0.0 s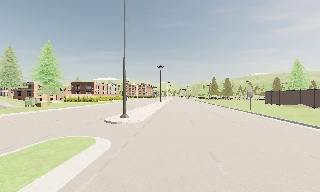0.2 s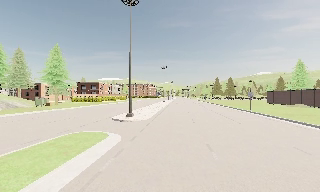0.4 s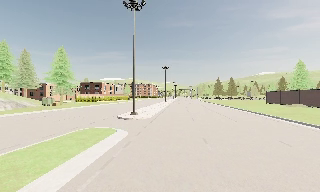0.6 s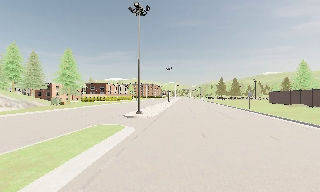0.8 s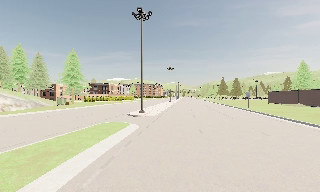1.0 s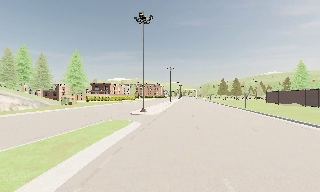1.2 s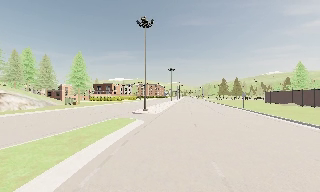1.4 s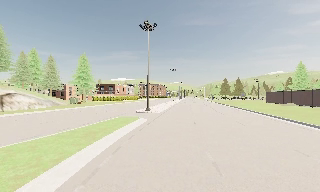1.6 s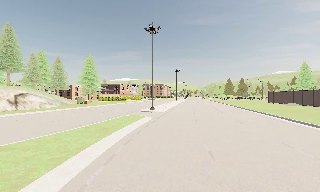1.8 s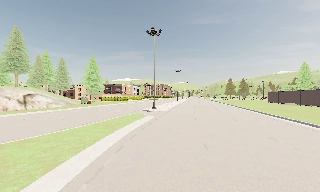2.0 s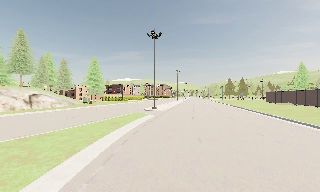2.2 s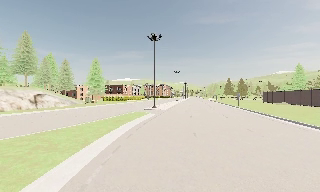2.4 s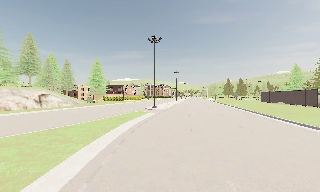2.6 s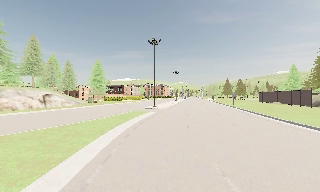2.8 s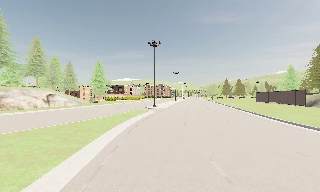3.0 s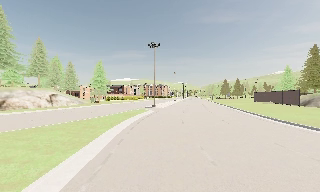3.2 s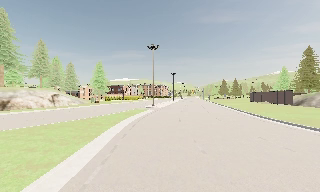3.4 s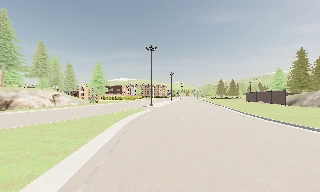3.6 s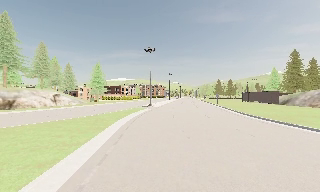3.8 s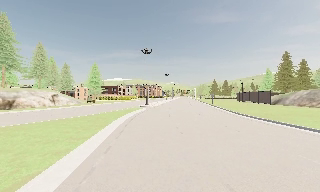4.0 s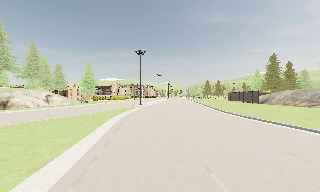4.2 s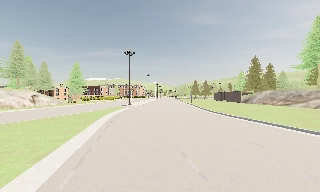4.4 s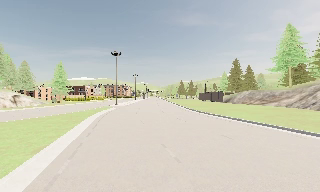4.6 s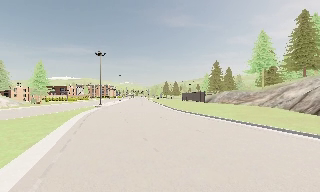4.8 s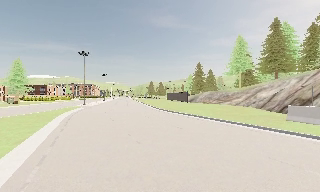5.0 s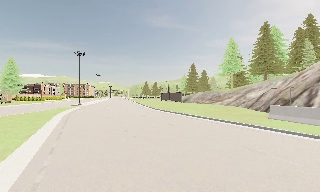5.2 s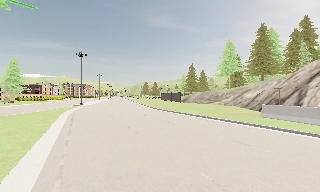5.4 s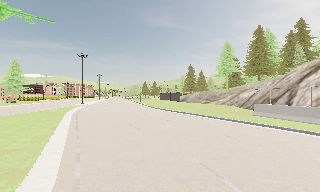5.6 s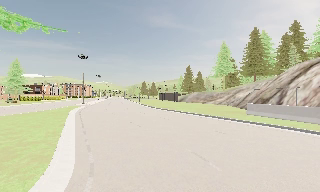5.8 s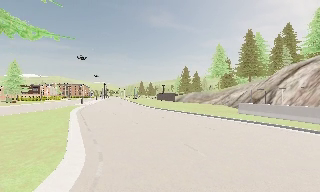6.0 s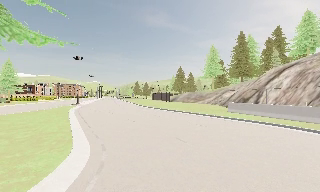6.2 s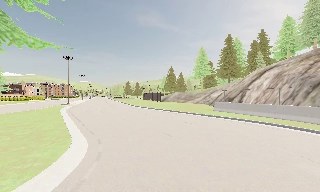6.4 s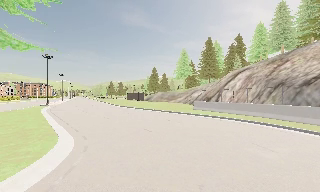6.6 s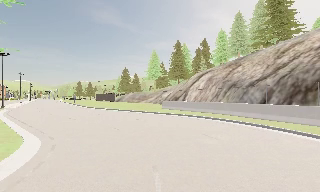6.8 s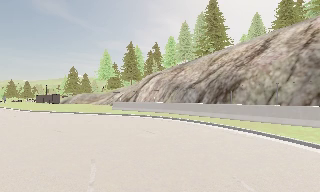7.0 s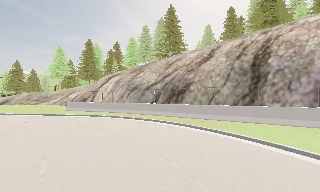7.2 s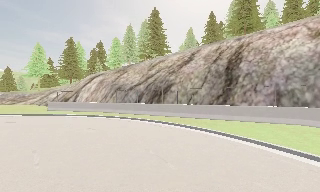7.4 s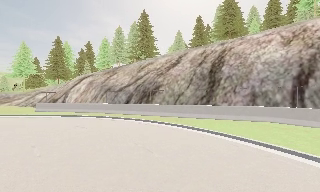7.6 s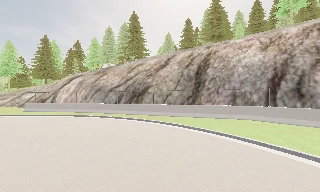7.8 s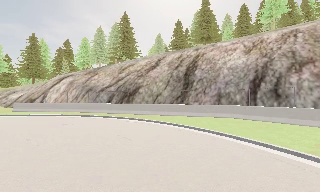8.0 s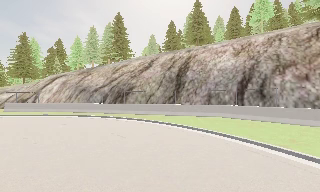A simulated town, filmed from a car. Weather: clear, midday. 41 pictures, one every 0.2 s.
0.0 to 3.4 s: The camera travels backward, about 17 m, so what stands in front gets smaller.
3.4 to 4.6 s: The camera pans to its right, which is clockwise from overhead, by about 20 degrees. It travels backward, about 6 m, so what stands in front gets smaller.
4.6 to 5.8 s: The camera travels backward, about 6 m, so what stands in front gets smaller.
5.8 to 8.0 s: The camera swings to its right by about 70 degrees, and the scene slides to the left. It travels backward, about 11 m.
The film runs backward here.
